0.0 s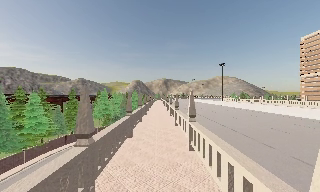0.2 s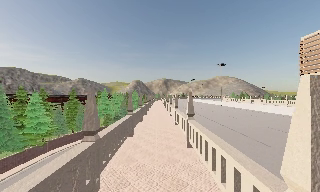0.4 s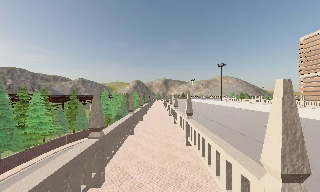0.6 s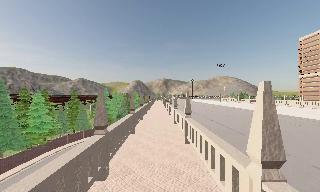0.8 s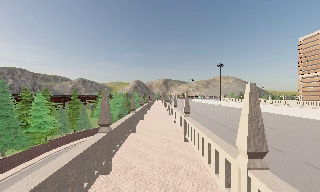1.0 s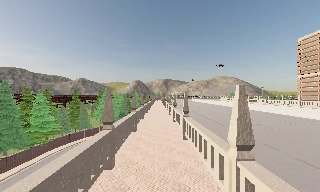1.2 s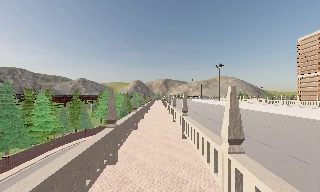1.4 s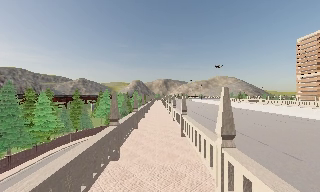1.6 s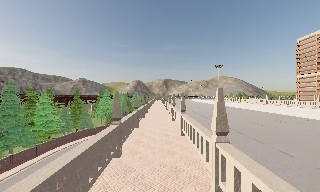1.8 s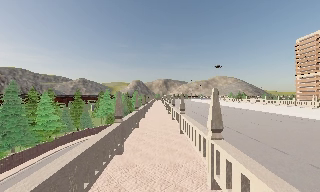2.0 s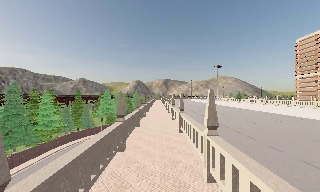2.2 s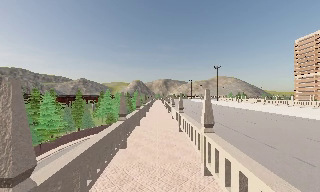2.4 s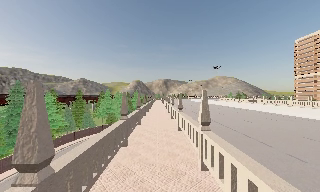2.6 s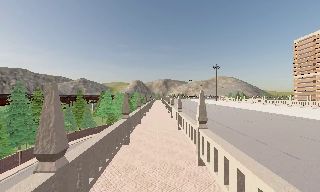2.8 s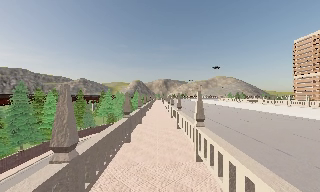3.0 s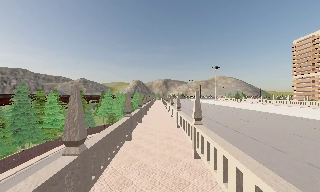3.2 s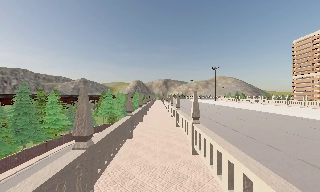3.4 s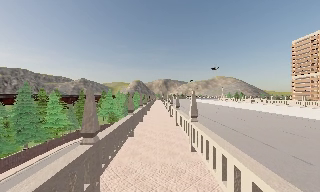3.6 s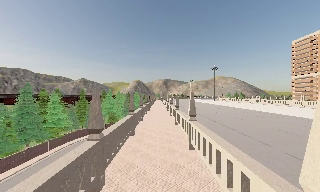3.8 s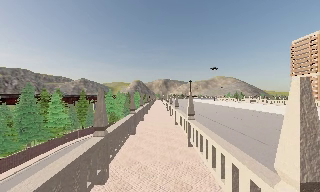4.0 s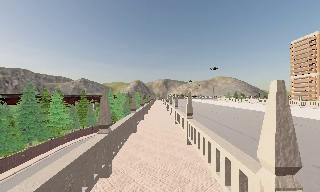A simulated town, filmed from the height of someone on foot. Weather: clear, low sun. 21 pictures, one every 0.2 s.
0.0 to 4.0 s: The camera travels backward, about 7 m, so what stands in front gets smaller.
The film runs backward here.
